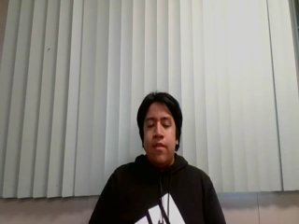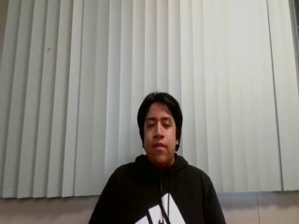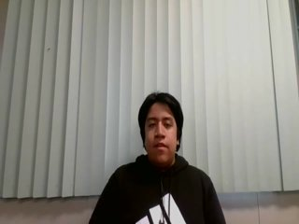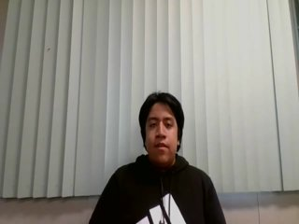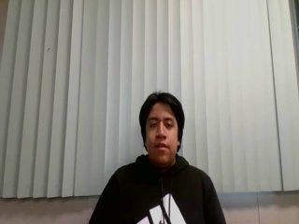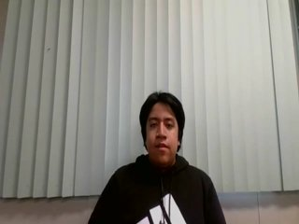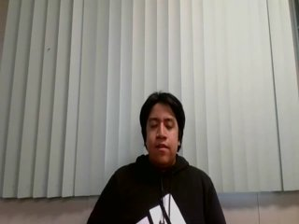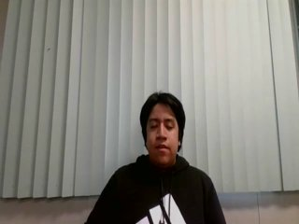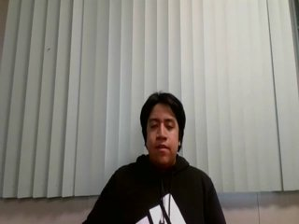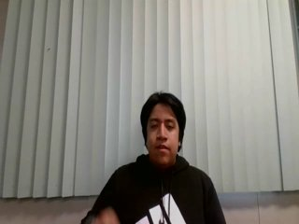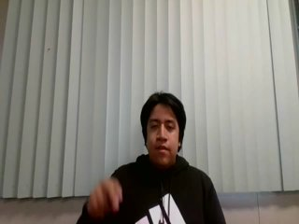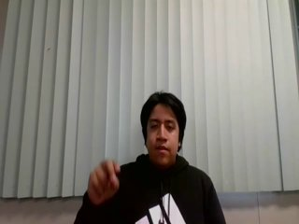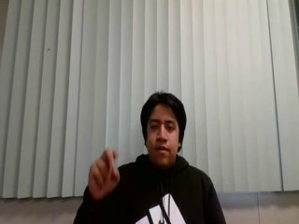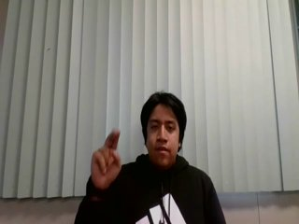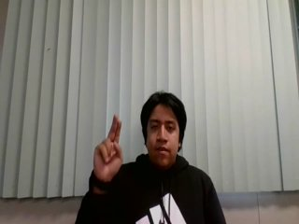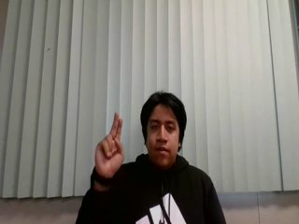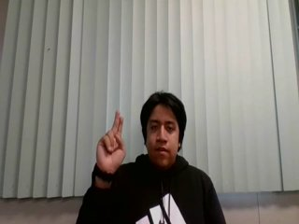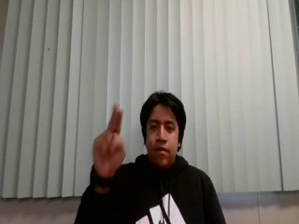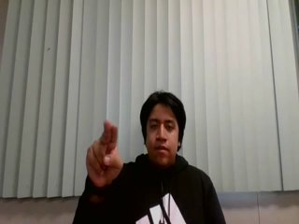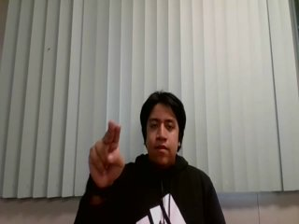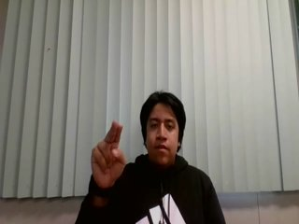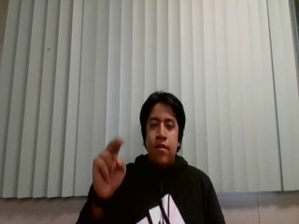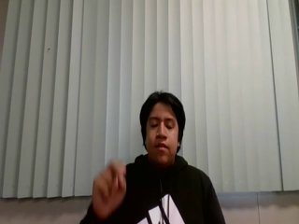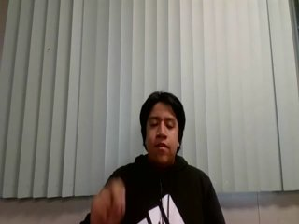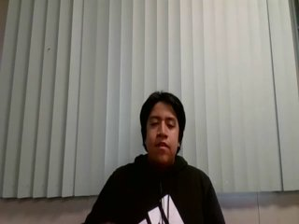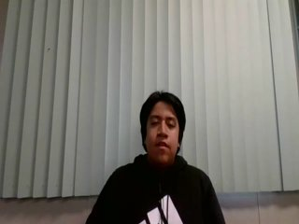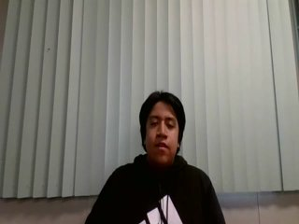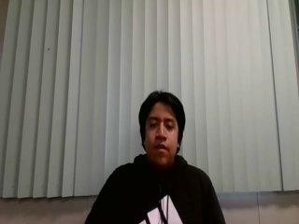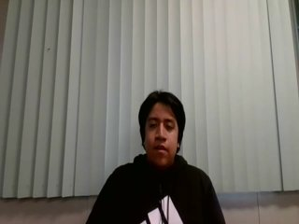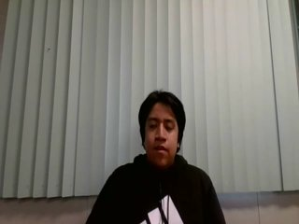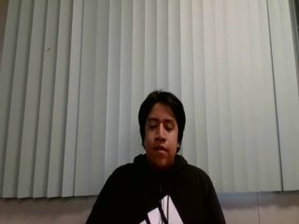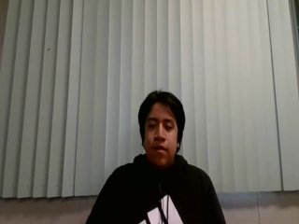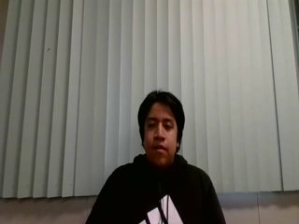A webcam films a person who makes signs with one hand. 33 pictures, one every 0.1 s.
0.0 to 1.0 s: Non-gesture.
1.1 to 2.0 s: Click with two fingers.
2.1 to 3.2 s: Non-gesture.
